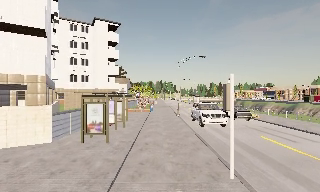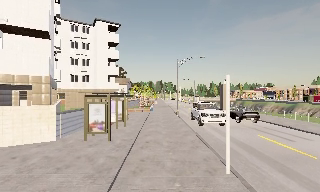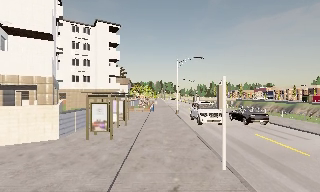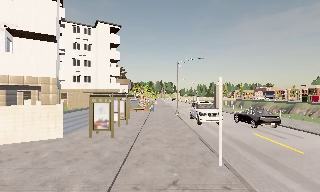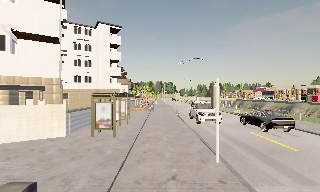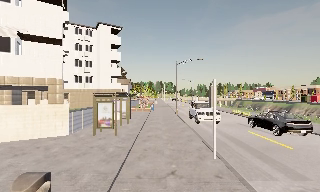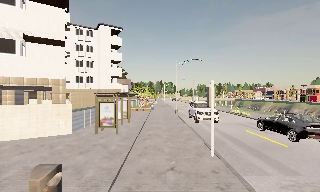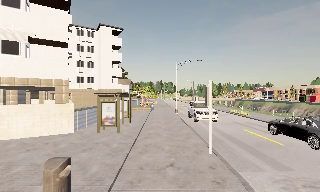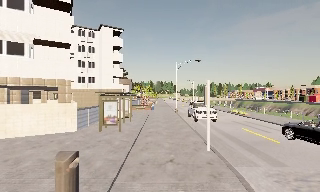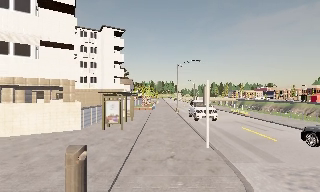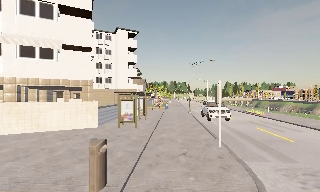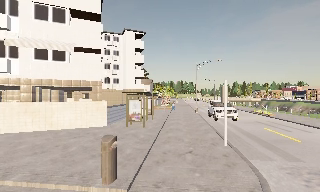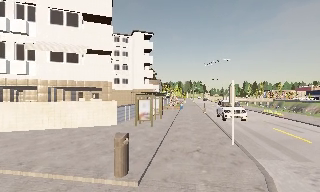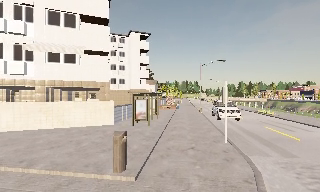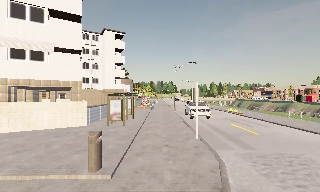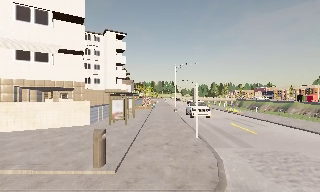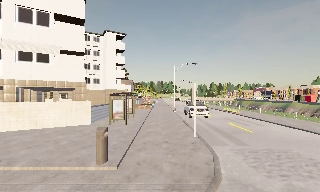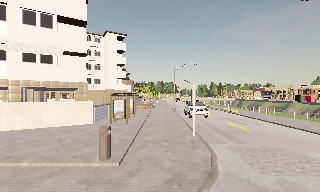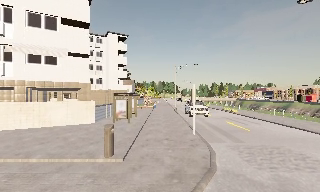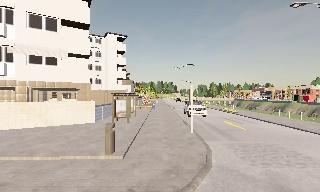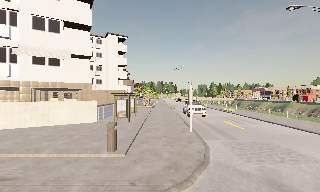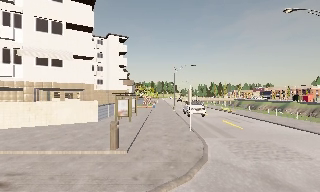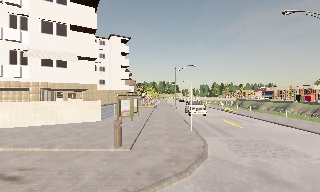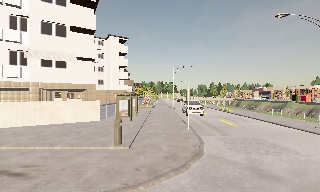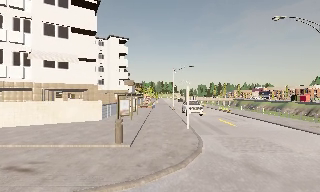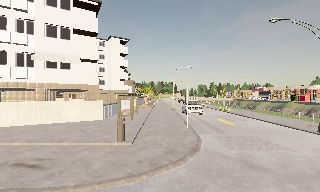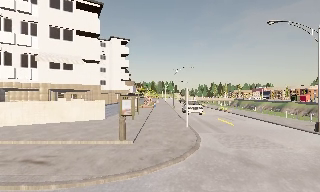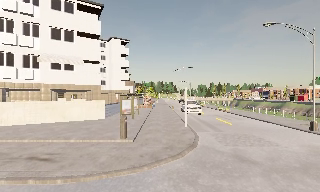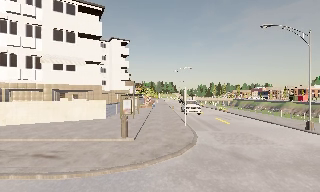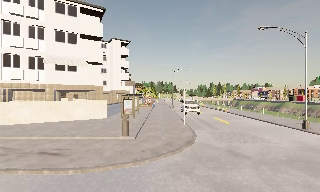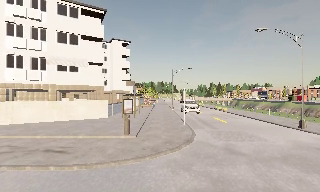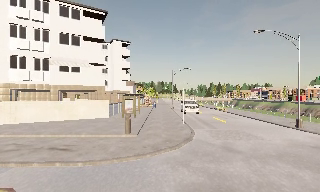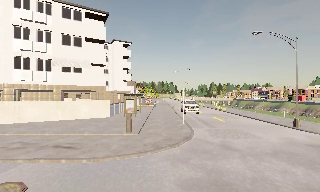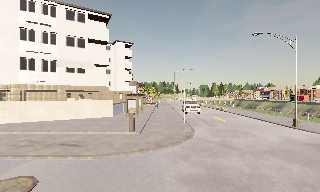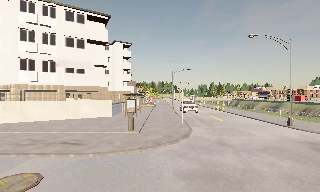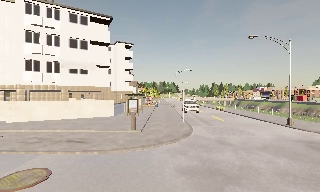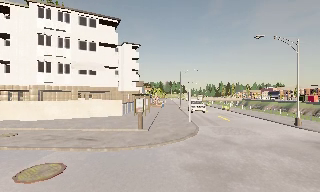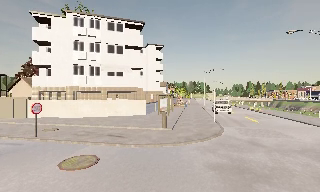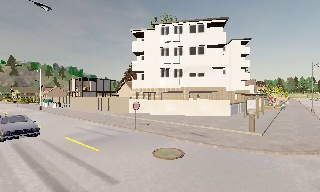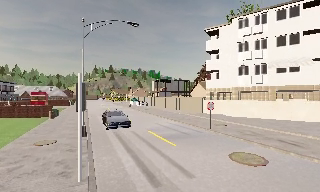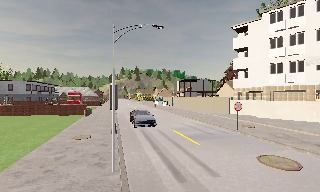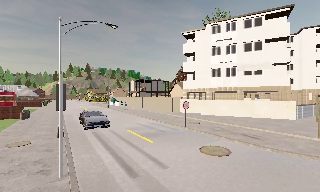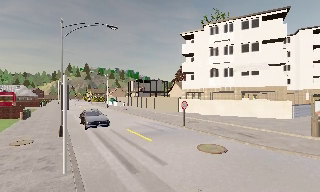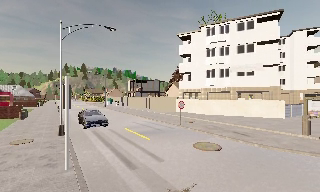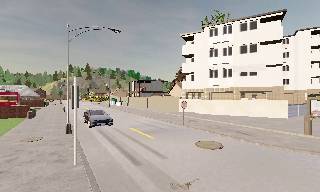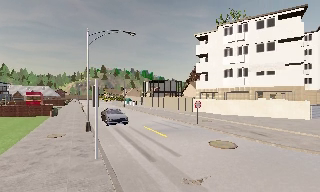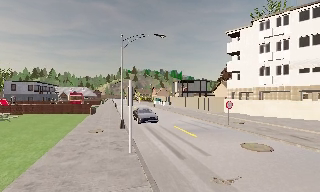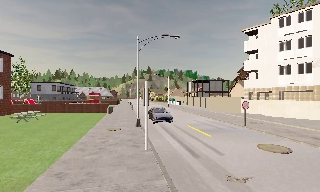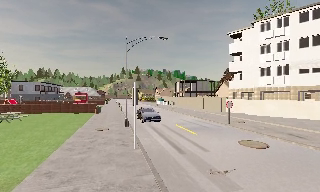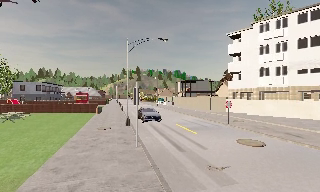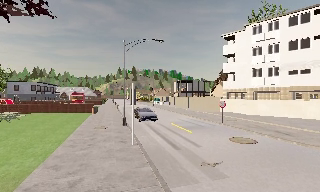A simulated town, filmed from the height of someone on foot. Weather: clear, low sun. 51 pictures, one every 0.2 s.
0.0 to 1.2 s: The camera travels backward, about 2 m, so what stands in front gets smaller.
1.2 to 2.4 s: The camera pans to its left, which is counterclockwise from overhead, by about 10 degrees. It travels backward, about 2 m, so what stands in front gets smaller.
2.4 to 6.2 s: The camera travels backward, about 6 m, so what stands in front gets smaller.
6.2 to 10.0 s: The camera swings to its left by about 75 degrees, and the scene slides to the right. It travels backward, about 6 m.
The film runs backward here.
